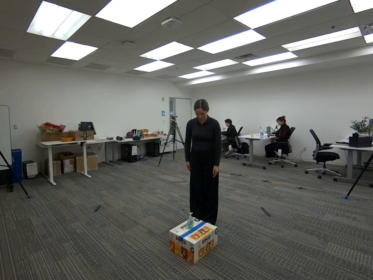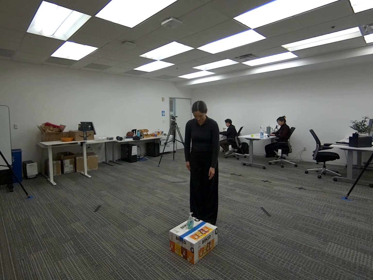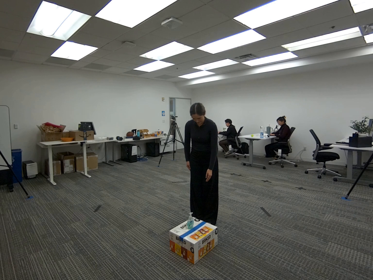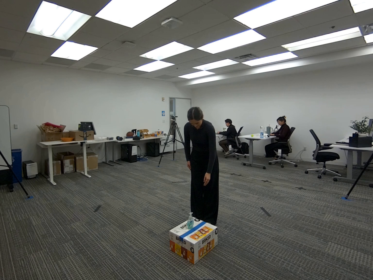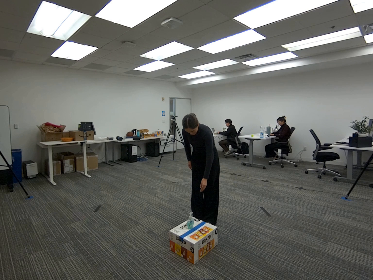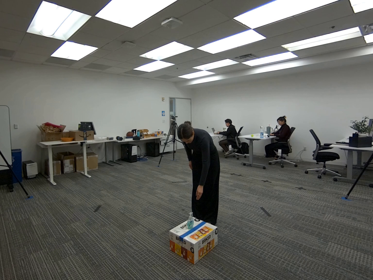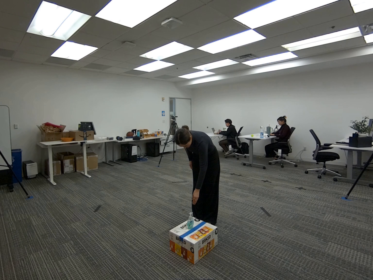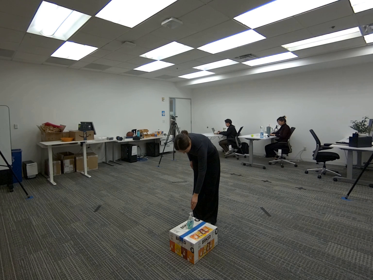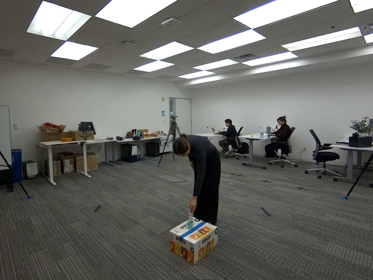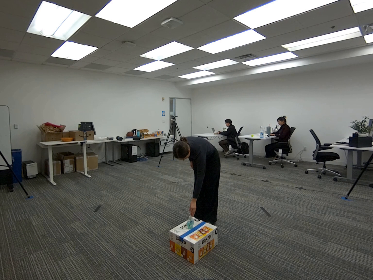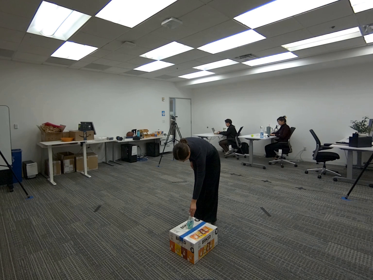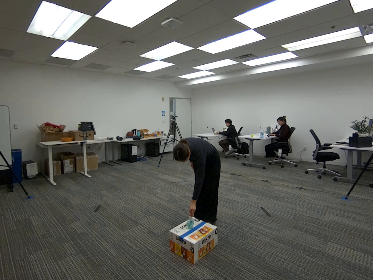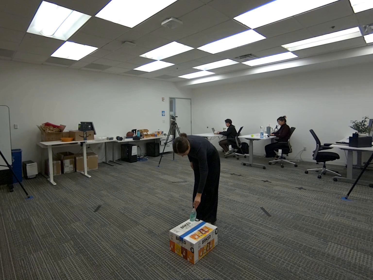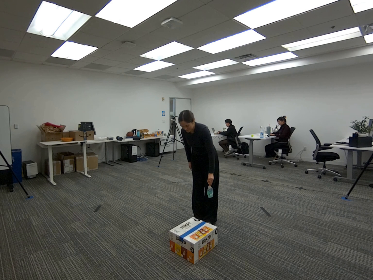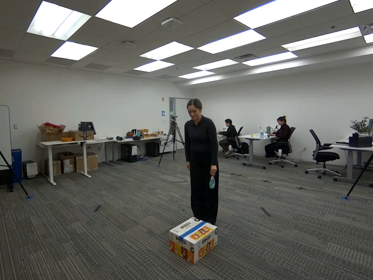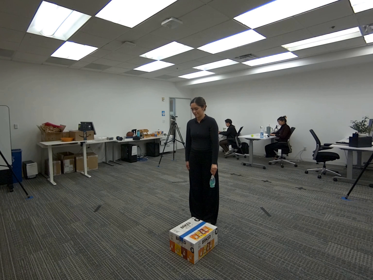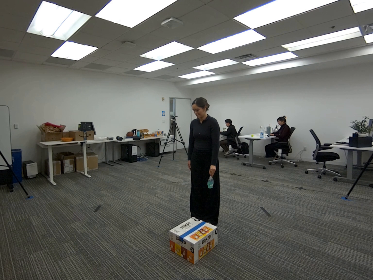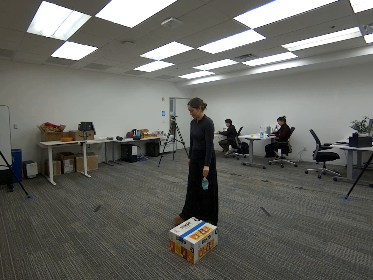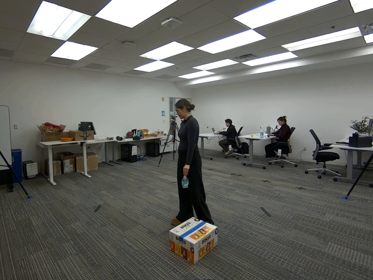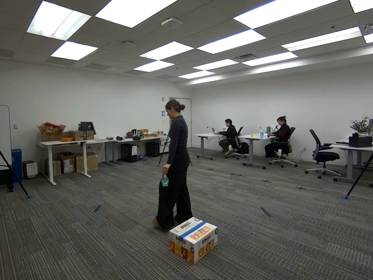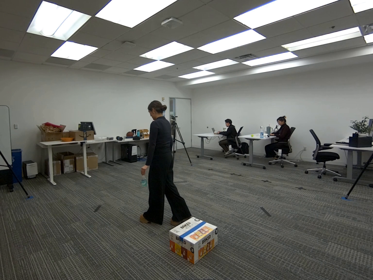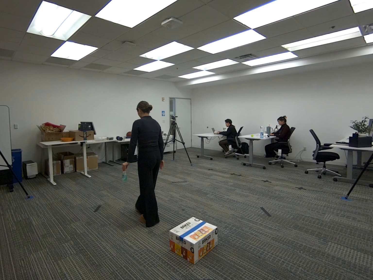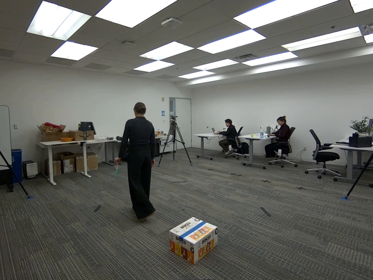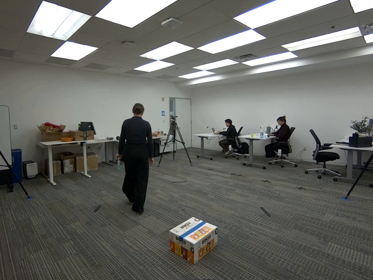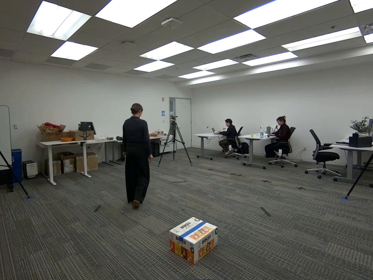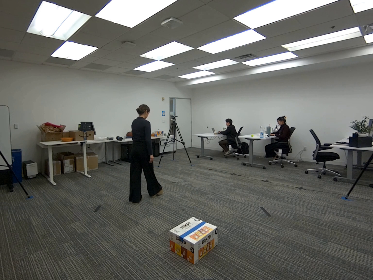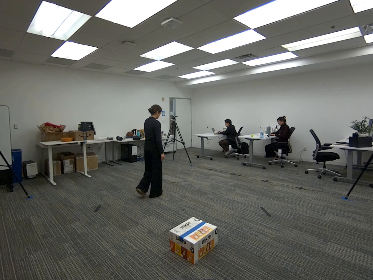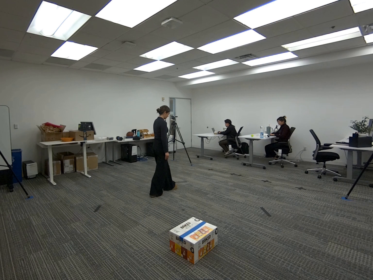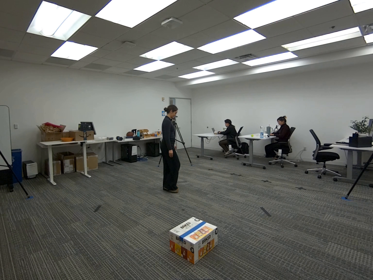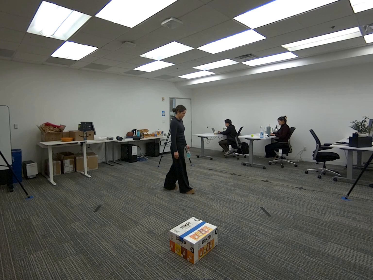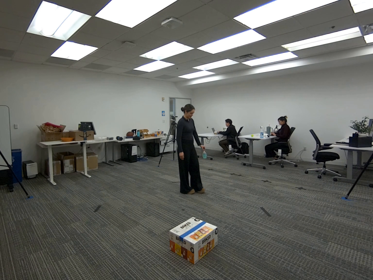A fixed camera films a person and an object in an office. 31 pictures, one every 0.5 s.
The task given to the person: Walk to the hand soap on the snack box, pick up the soap with your left hand and place it on the ground.
